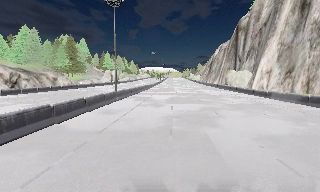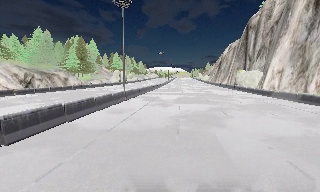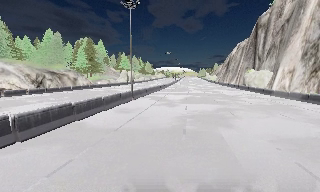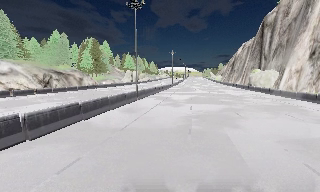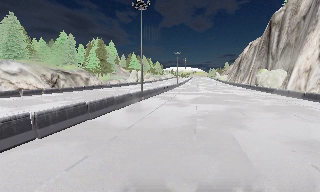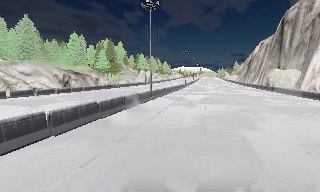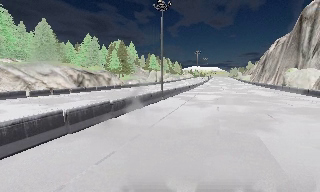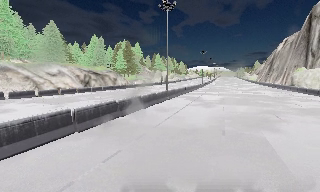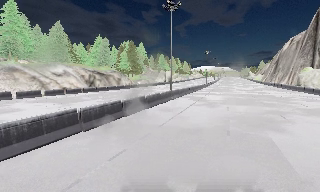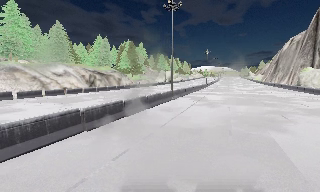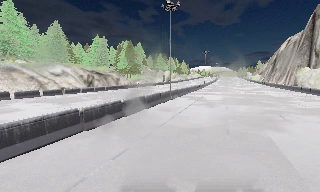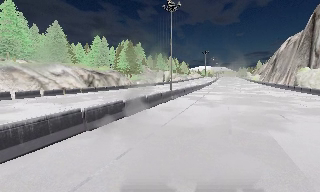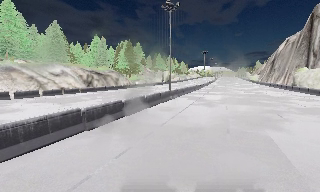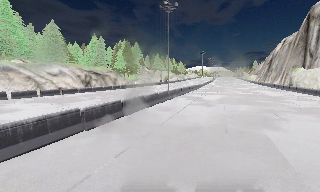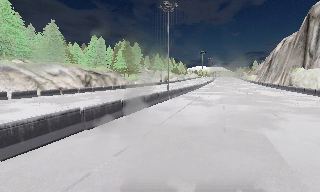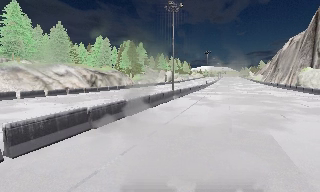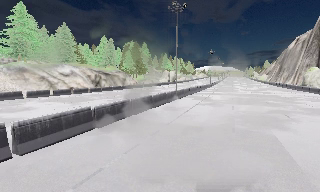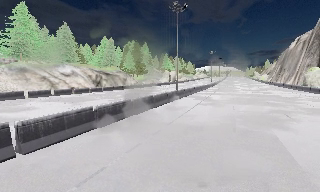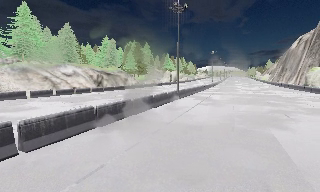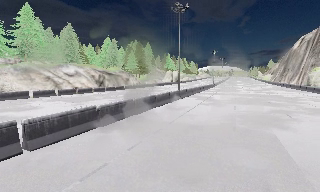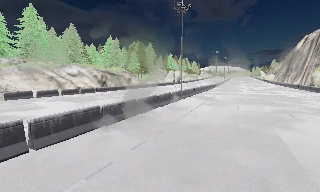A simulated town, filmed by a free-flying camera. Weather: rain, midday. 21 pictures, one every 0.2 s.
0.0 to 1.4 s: The scene slides to the right, as the camera pans about 15 degrees to its left.
1.4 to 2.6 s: The camera shifts only a little, or ends up much as it began.
2.6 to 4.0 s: The camera travels backward, about 0.5 m, so what stands in front gets smaller.
The film runs backward here.
